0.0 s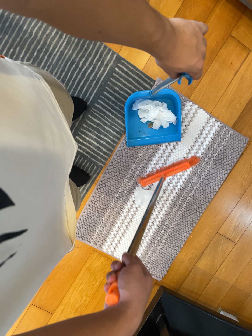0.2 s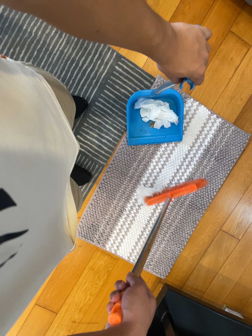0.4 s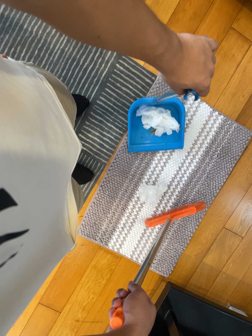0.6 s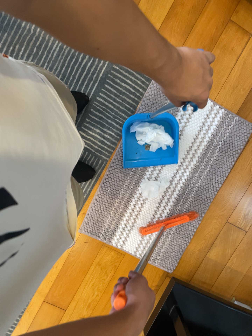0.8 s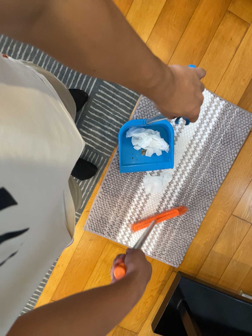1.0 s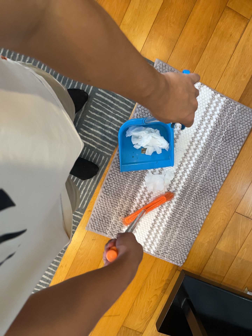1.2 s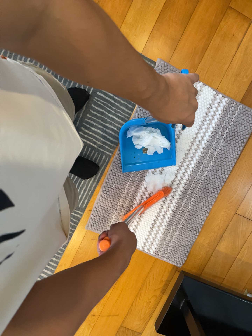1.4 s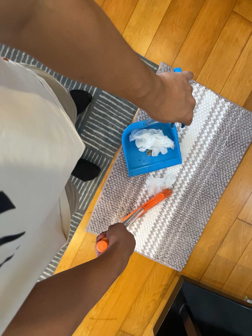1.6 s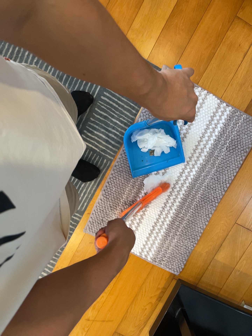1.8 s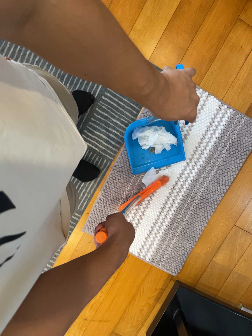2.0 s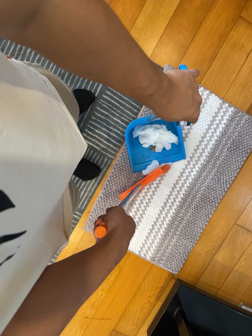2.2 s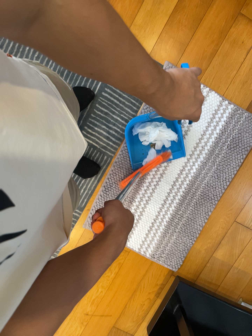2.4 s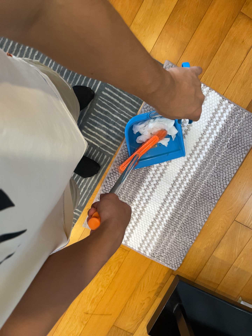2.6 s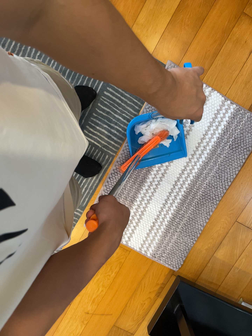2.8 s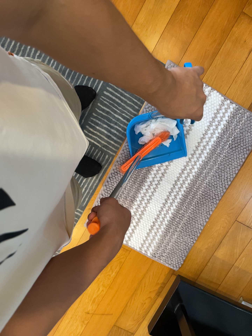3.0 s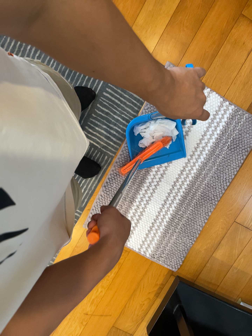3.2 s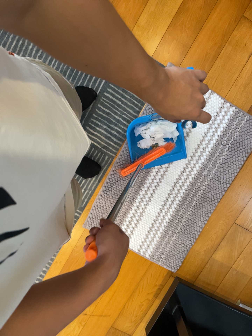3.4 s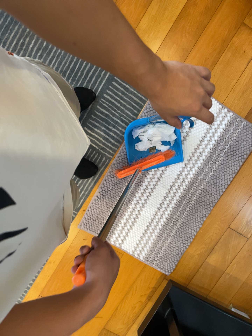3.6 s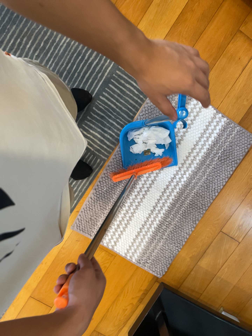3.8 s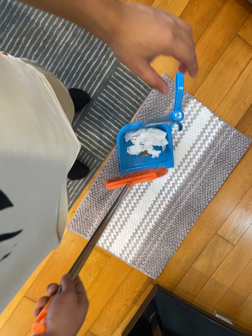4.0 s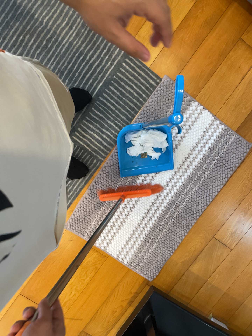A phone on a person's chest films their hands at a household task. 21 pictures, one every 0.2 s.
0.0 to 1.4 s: The camera travels toward the bottom of its view, about 6 cm, so close, fixed things drift upward.
1.4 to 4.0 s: The camera rolls about its line of sight by about 10 degrees, and the scene rotates clockwise.
The film runs forward here.
